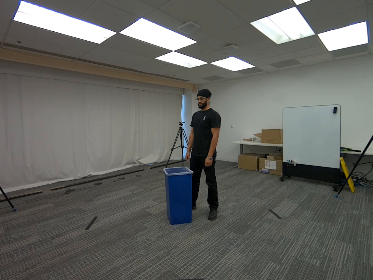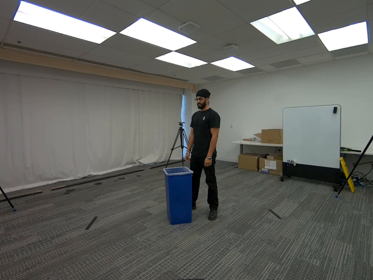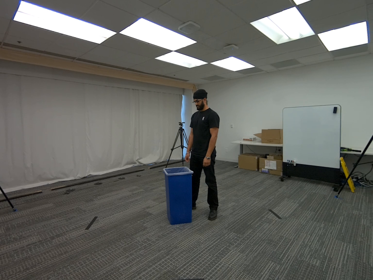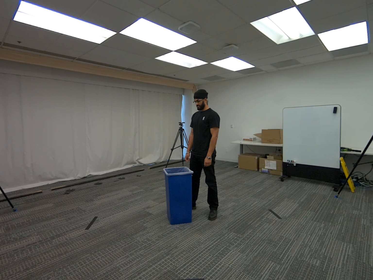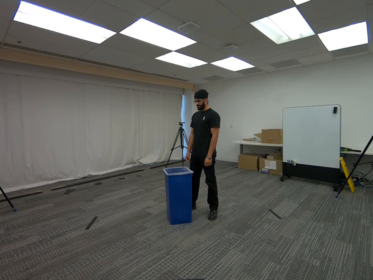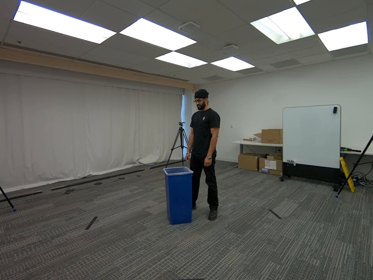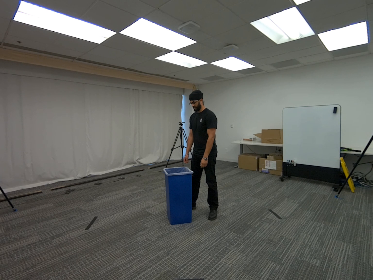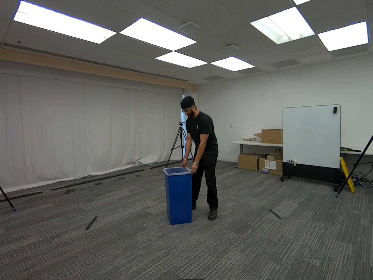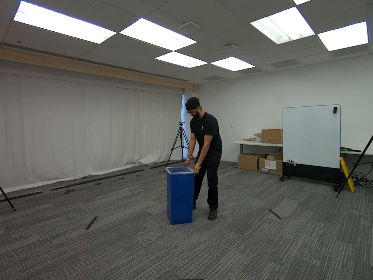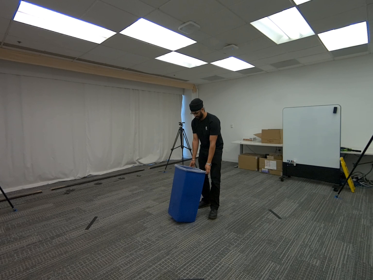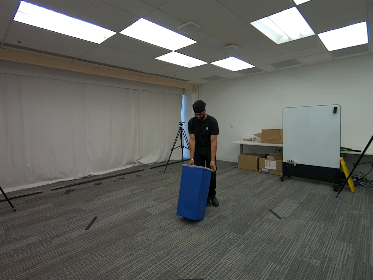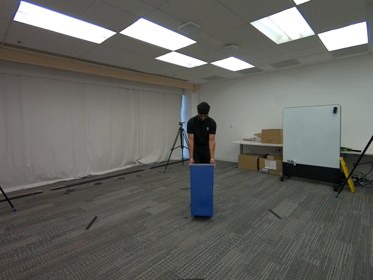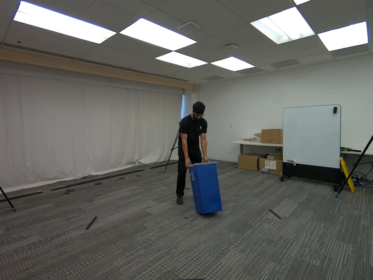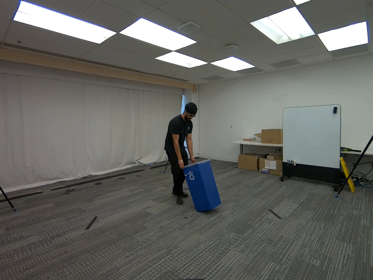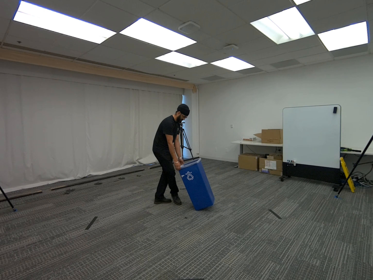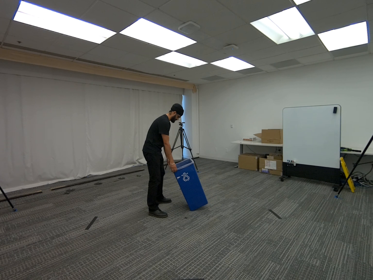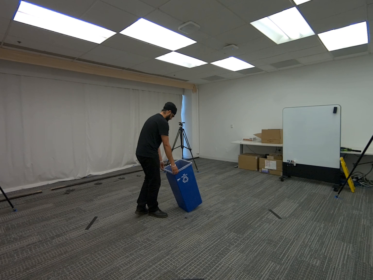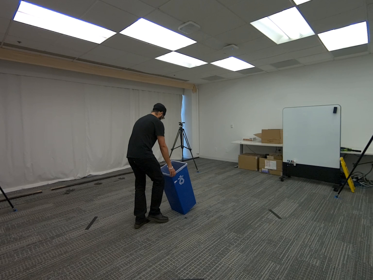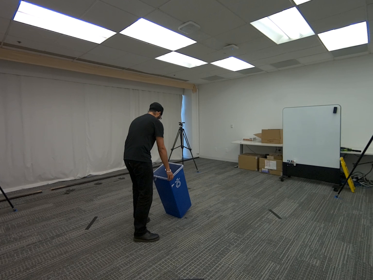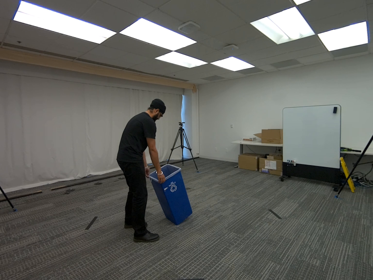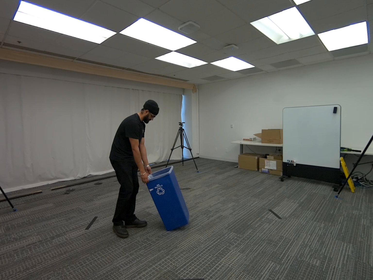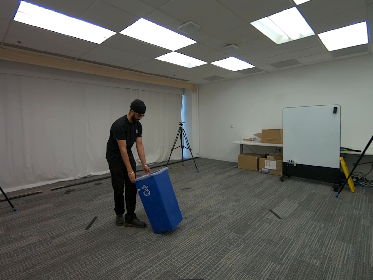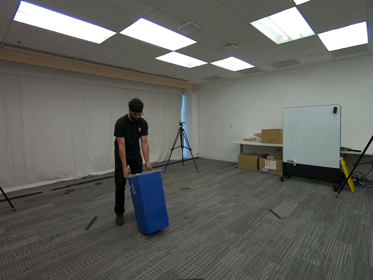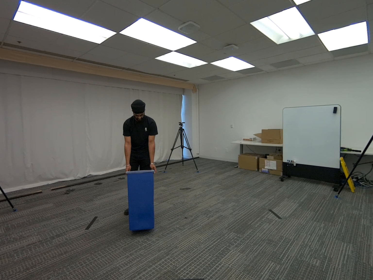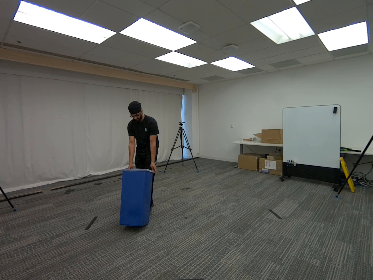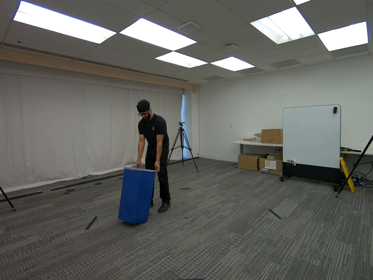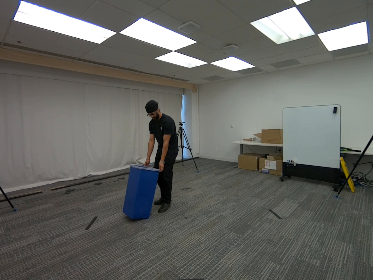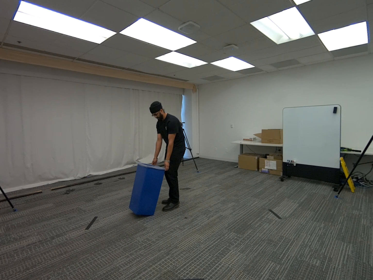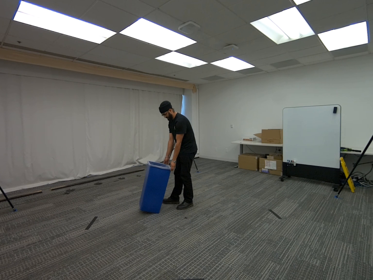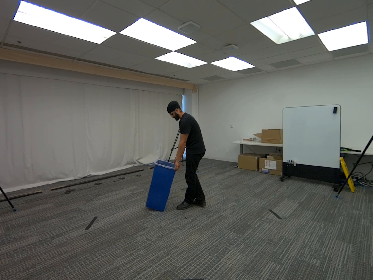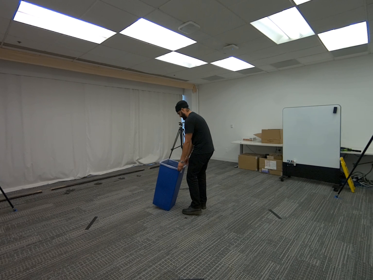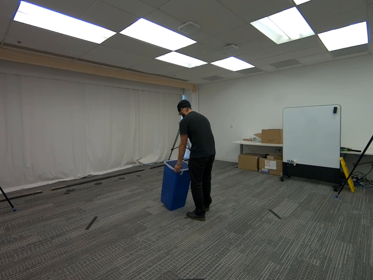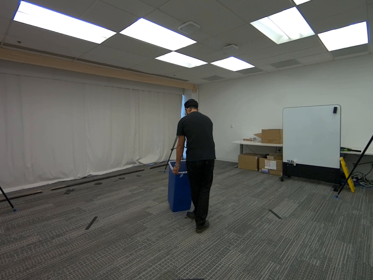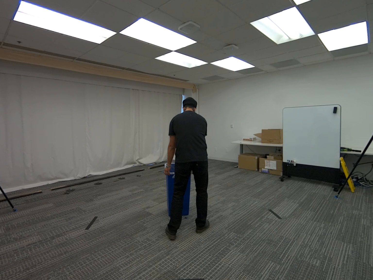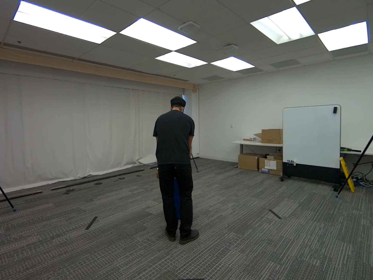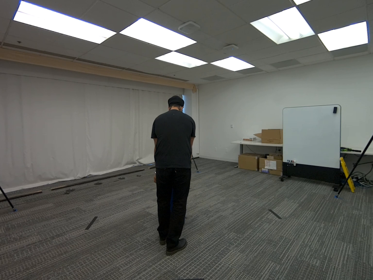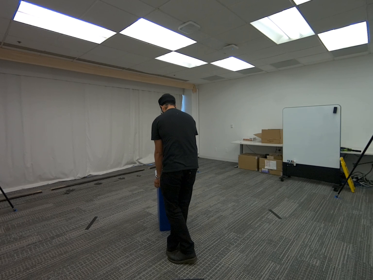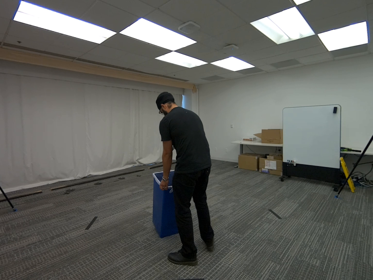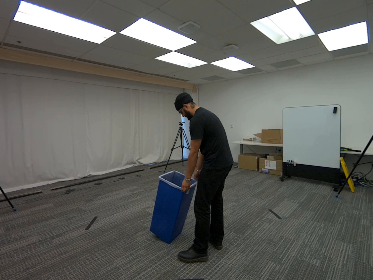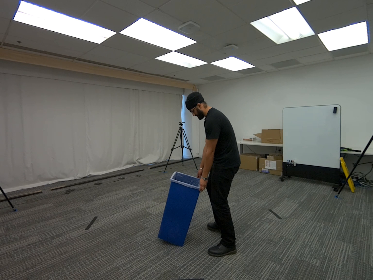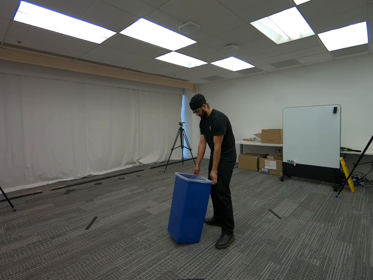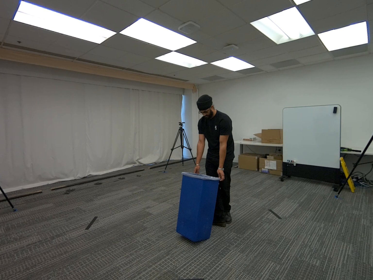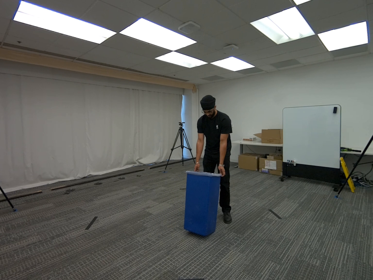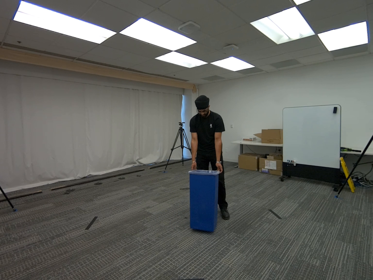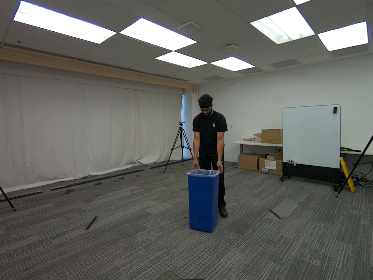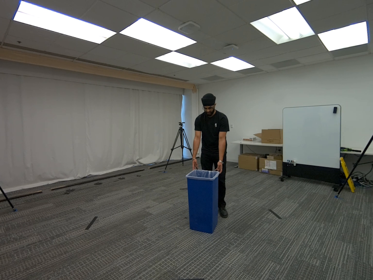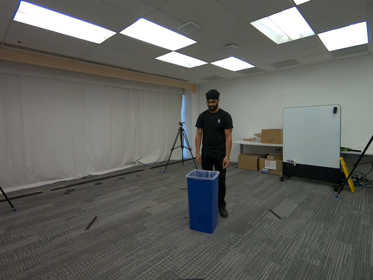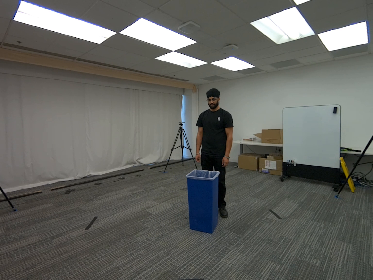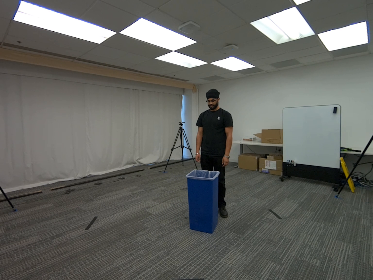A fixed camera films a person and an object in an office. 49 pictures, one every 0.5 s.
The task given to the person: Walk to the blue trash can, grasp it, and drag it continuously within the designated boundary without pausing.
